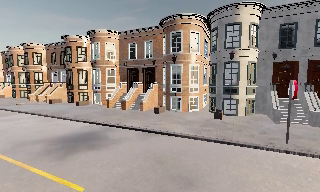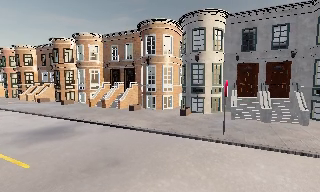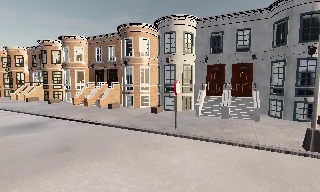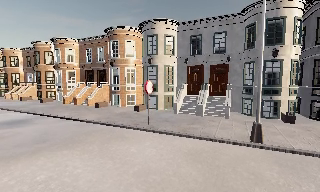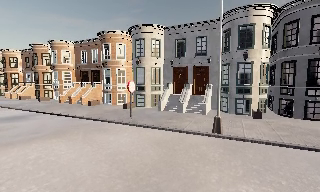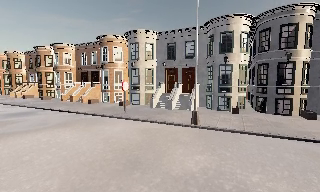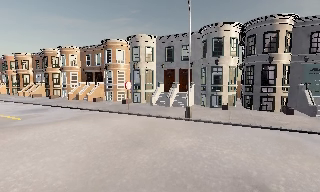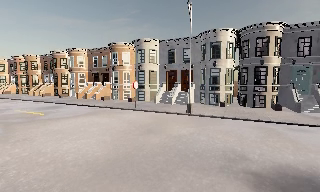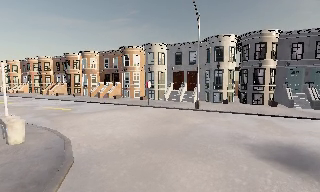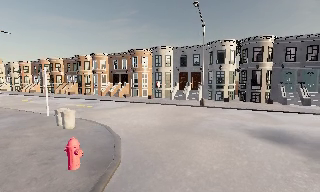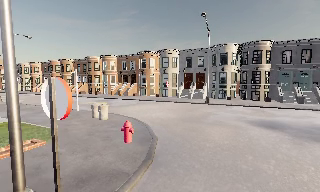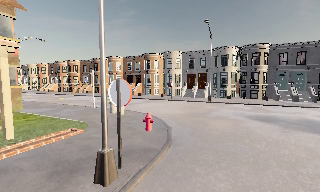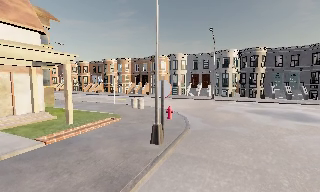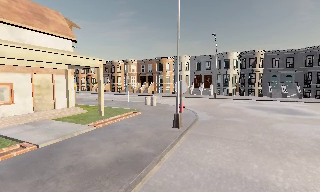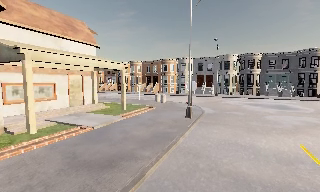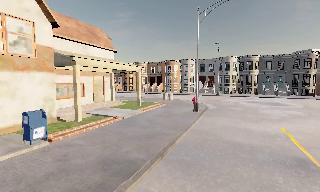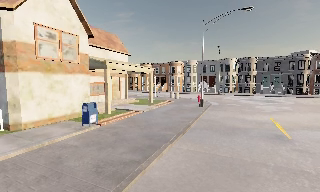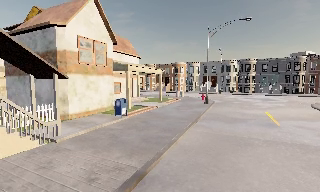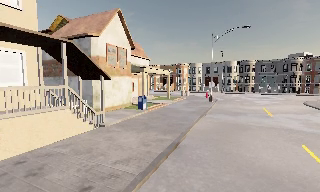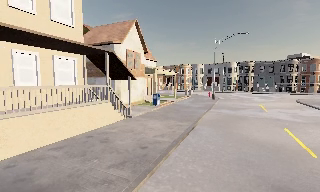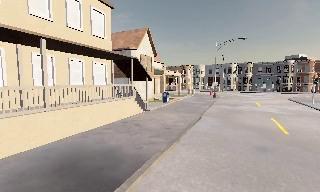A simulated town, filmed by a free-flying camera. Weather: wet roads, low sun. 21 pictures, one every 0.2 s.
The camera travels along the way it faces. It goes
backward.
0.0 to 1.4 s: The camera travels backward and to its right, about 10 m, so what stands in front gets smaller.
1.4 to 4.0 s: The camera travels backward and to its left, about 30 m, so what stands in front gets smaller.
The film runs forward here.
